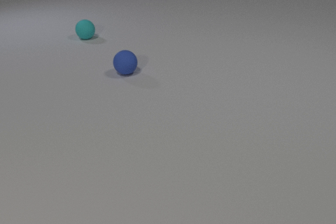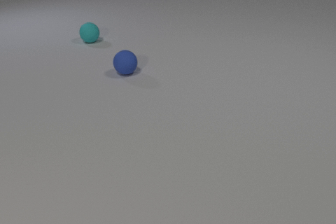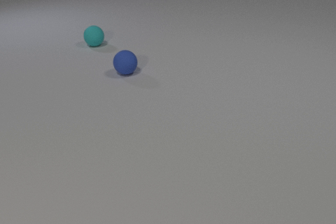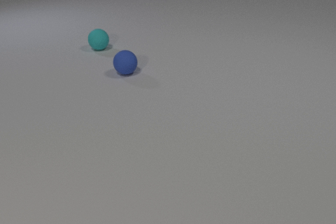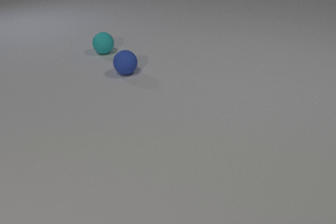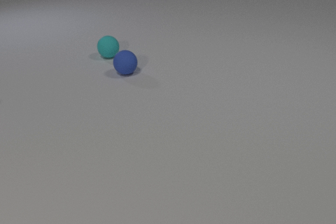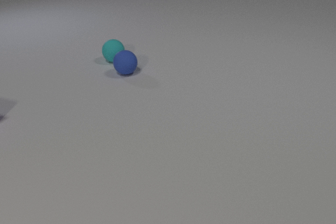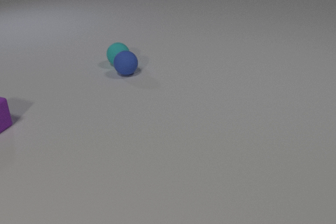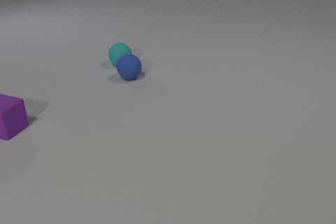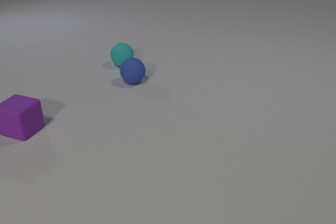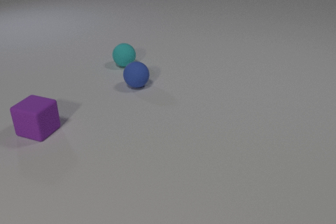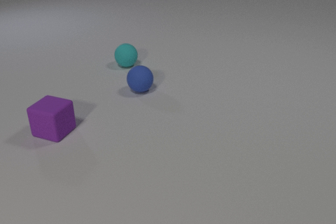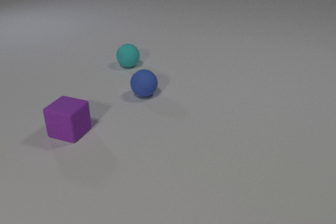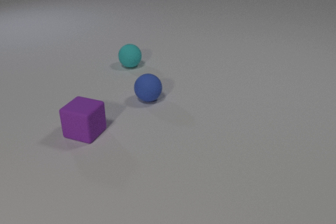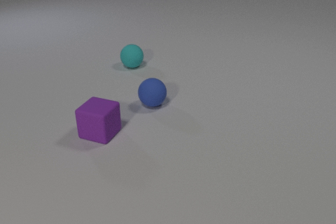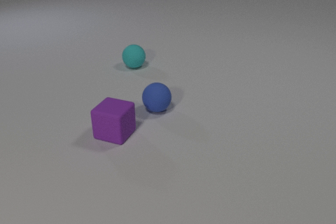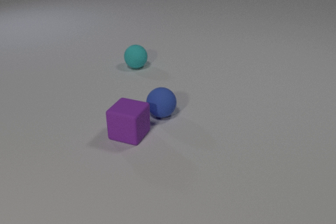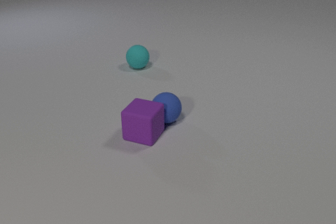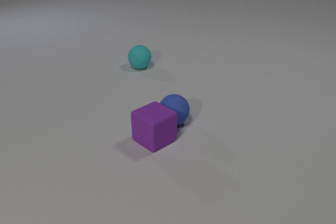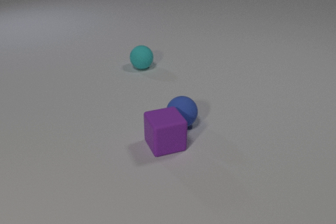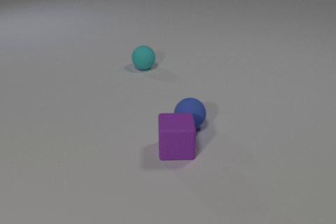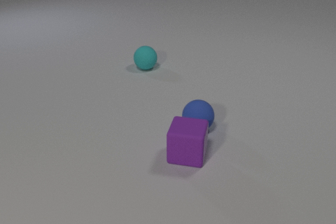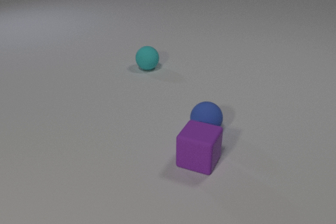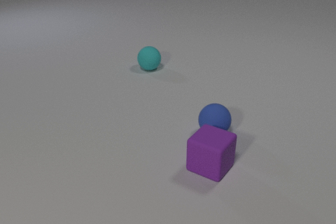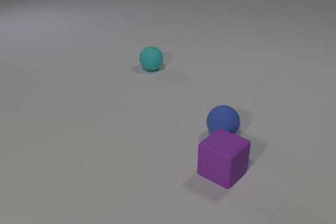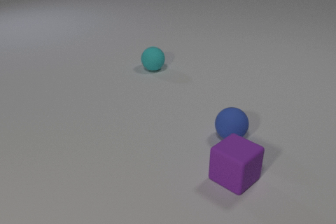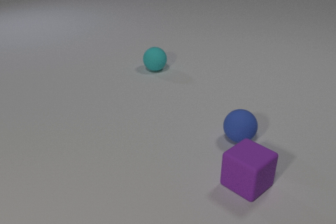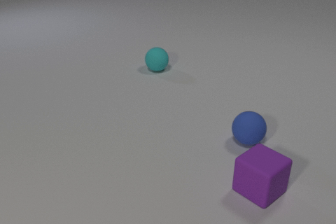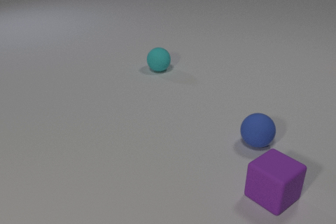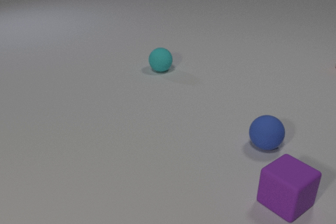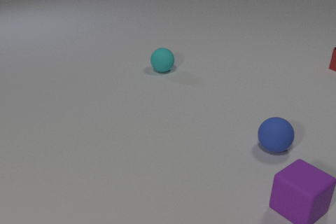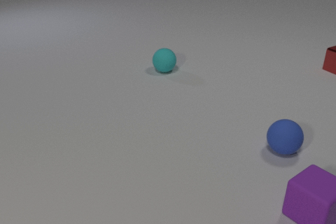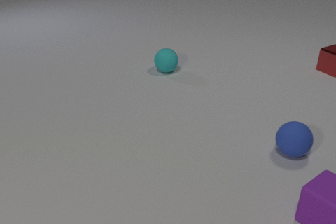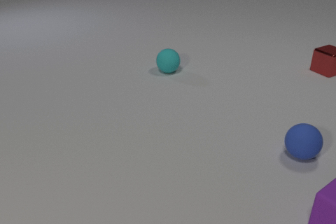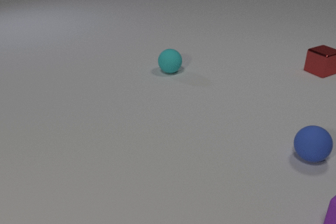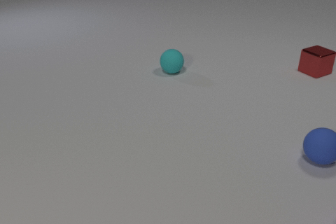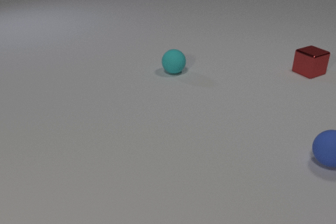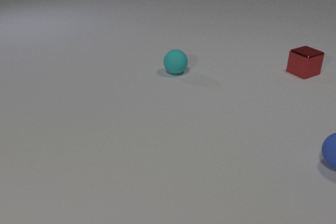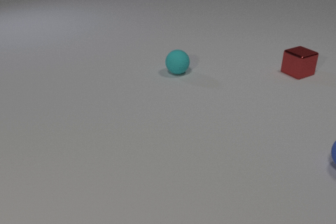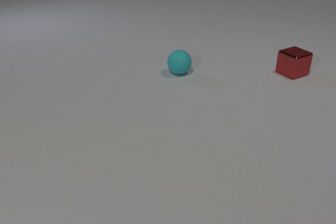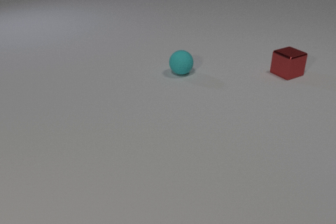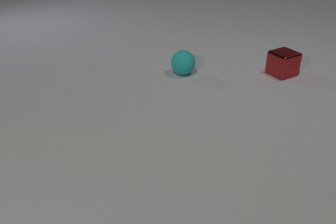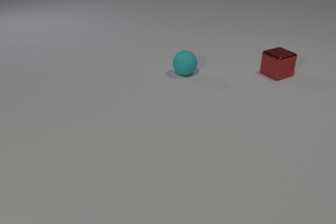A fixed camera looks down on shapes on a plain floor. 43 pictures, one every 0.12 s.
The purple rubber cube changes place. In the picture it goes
to the right.
The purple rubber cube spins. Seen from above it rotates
clockwise.
0.00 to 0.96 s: The cyan rubber sphere rolls toward the camera and to the right. The blue rubber sphere rolls toward the camera. The purple rubber cube comes in at the left edge, slides to the right and toward the camera. The cyan rubber sphere and the blue rubber sphere collide.
0.96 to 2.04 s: The cyan rubber sphere rolls to the right and toward the camera. The blue rubber sphere rolls toward the camera. The purple rubber cube slides to the right. The blue rubber sphere and the purple rubber cube collide.
2.04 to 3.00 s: The cyan rubber sphere rolls to the right and toward the camera. The blue rubber sphere rolls to the right. The purple rubber cube slides to the right and toward the camera, spins so that its near face slides to the left, clockwise seen from above.
3.00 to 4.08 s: The cyan rubber sphere rolls to the right. The blue rubber sphere rolls to the right. The red metal cube comes in at the right edge, slides to the left and toward the camera. The purple rubber cube slides to the right.
4.08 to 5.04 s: The cyan rubber sphere rolls to the right. The blue rubber sphere rolls to the right, leaves at the right edge. The red metal cube slides to the left and toward the camera. The purple rubber cube leaves at the right edge.
Are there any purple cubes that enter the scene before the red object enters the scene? yes.
How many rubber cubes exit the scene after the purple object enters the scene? 1.
Are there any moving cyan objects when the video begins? yes.
